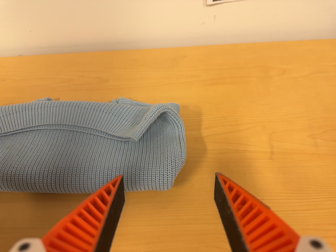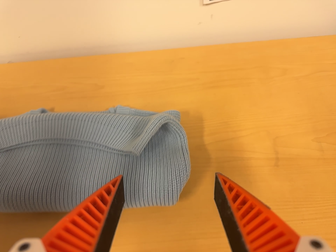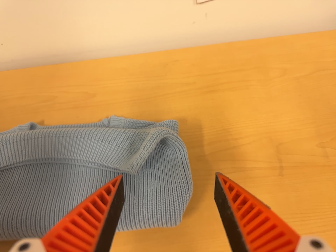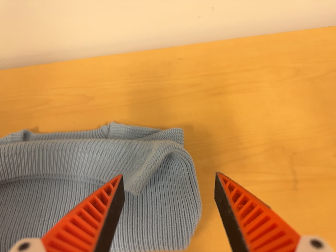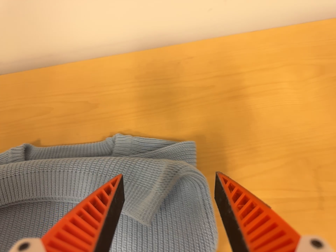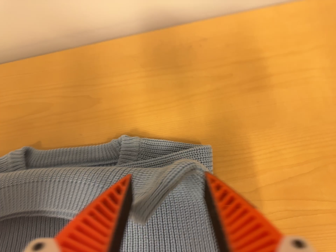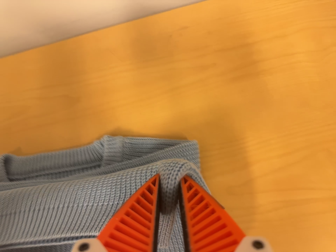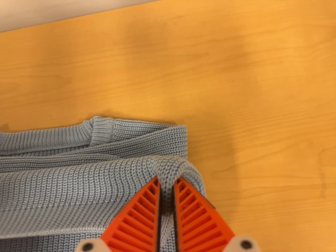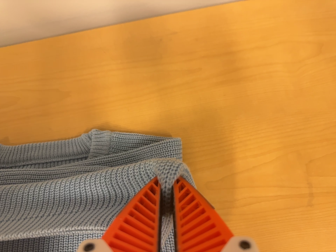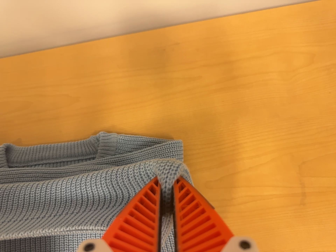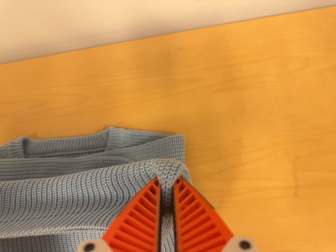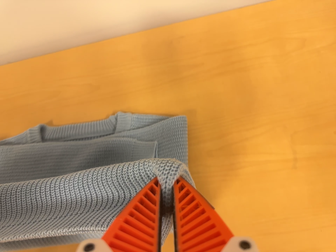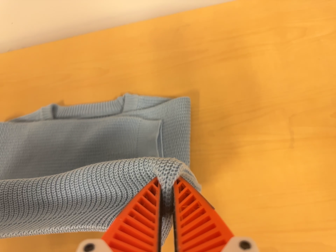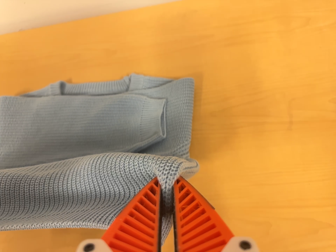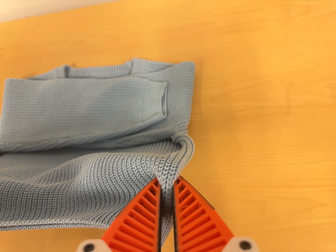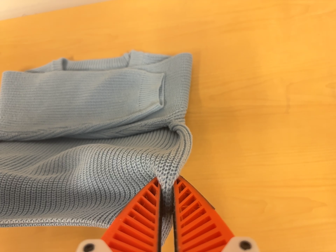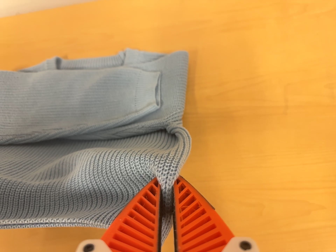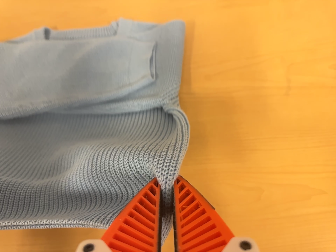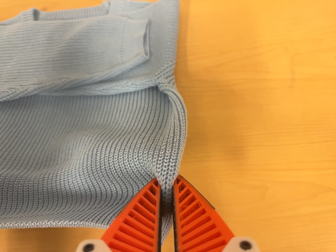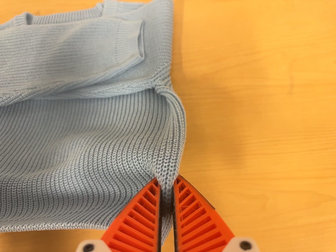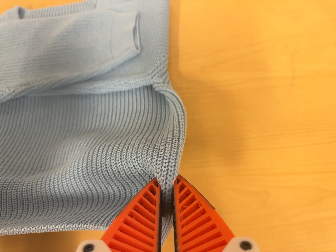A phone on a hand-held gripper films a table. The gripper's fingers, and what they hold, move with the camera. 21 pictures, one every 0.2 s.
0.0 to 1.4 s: The camera travels toward the top of its view and forward, about 24 cm. Its aim tips toward the bottom of its view by about 20 degrees. It rolls about its line of sight by about 10 degrees, and the scene rotates counterclockwise.
1.4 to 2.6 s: The camera travels backward and toward the bottom of its view, about 18 cm, so what stands in front gets smaller.
2.6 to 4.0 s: The camera travels forward, about 6 cm, so what stands in front looms larger.
The film runs backward here.
